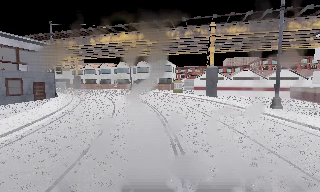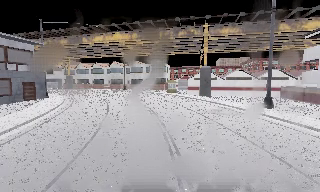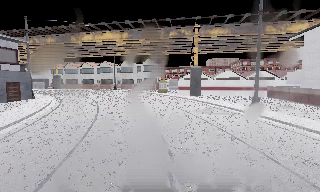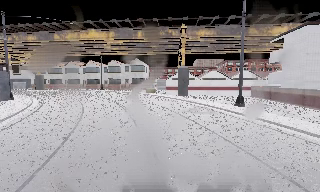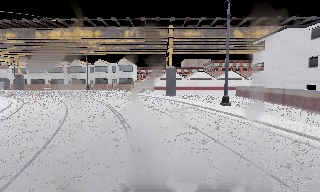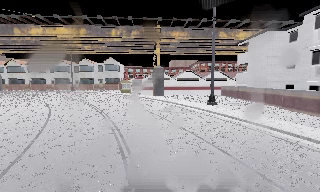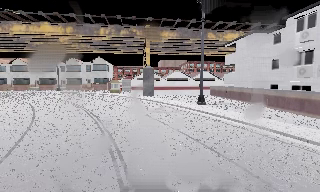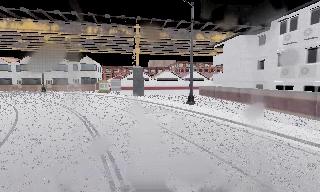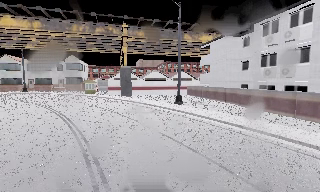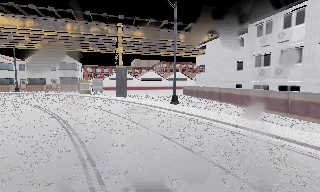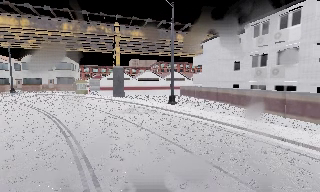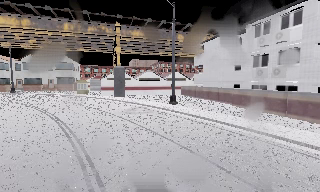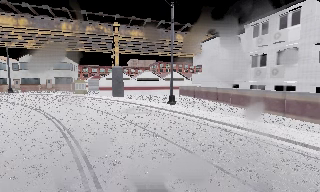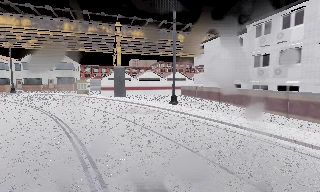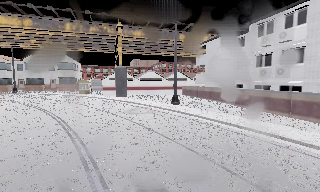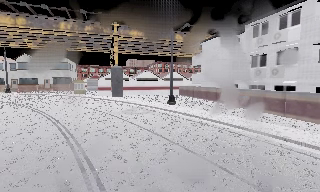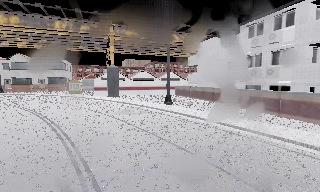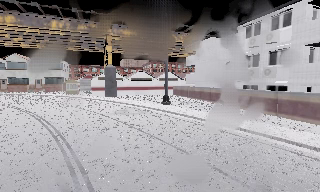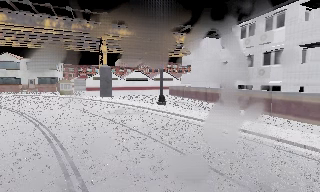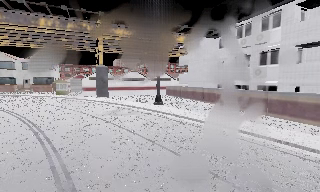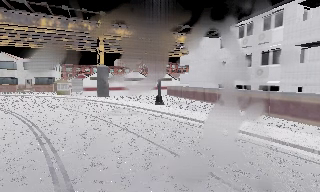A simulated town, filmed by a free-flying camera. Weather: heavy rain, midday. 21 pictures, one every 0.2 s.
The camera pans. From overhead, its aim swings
clockwise.
The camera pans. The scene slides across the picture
to the left.
0.0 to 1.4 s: The scene slides to the left, as the camera pans about 25 degrees to its right.
1.4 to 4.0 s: The scene slides to the left, as the camera pans about 10 degrees to its right. It travels forward, about 0.5 m, so what stands in front looms larger.
The film runs forward here.
